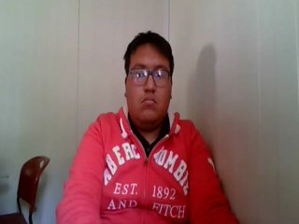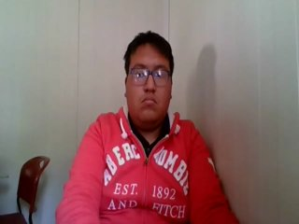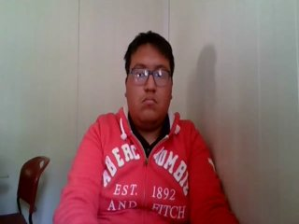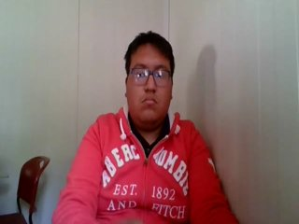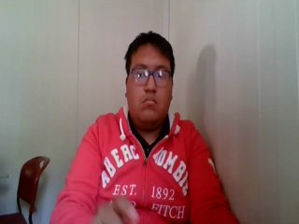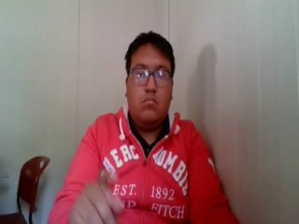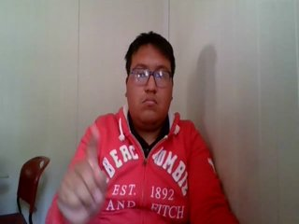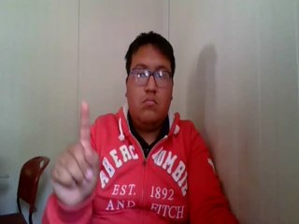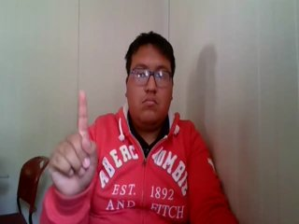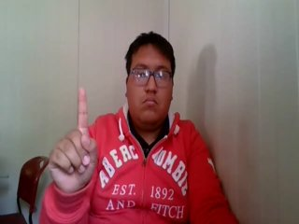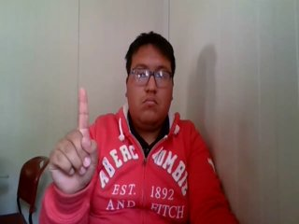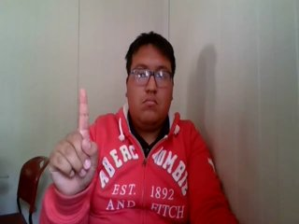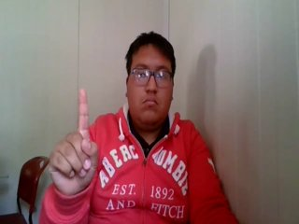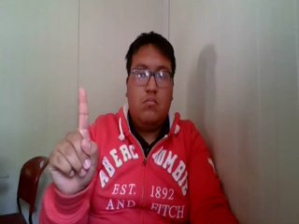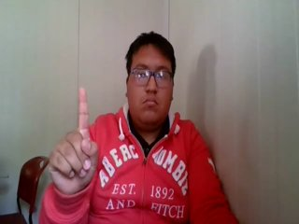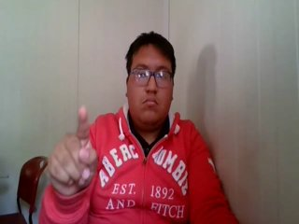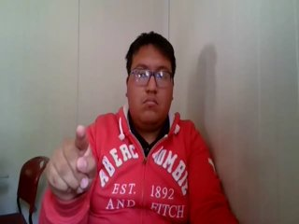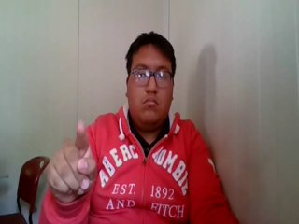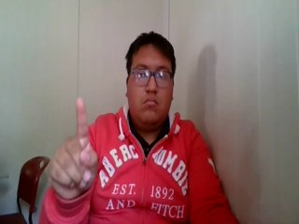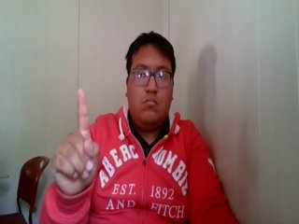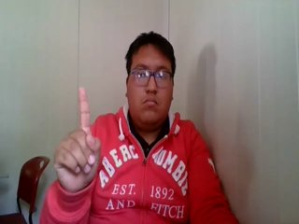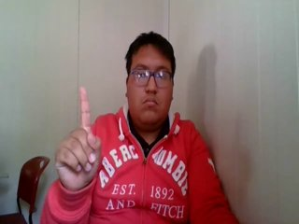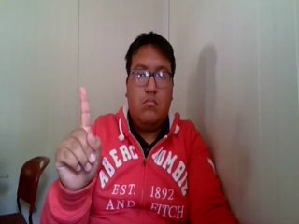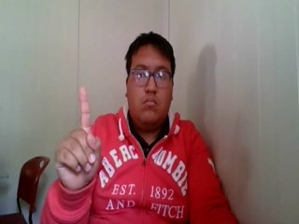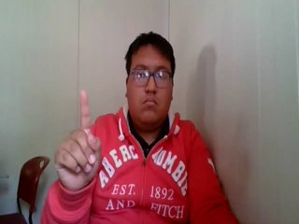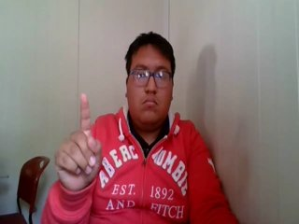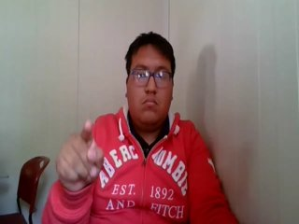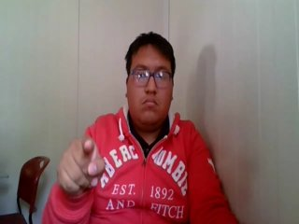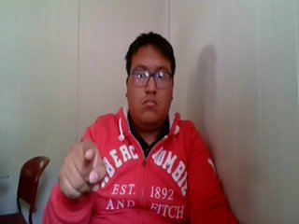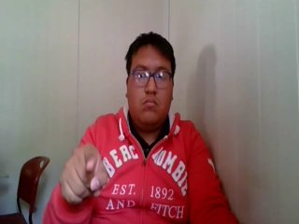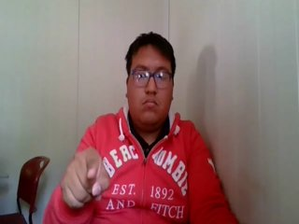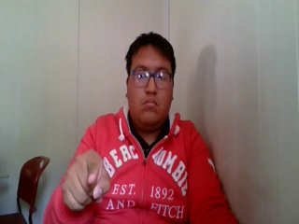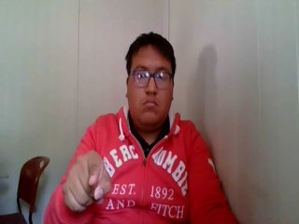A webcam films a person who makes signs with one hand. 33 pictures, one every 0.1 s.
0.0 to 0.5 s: Non-gesture.
0.6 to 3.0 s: Click with one finger.
